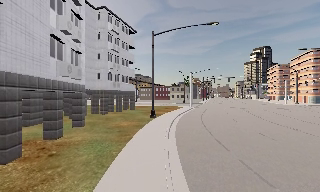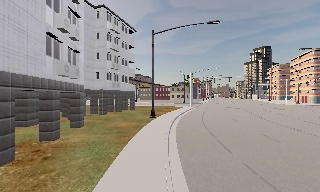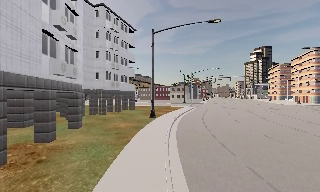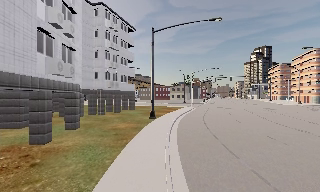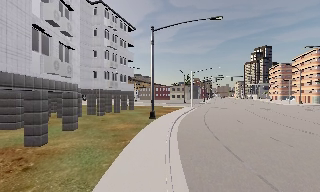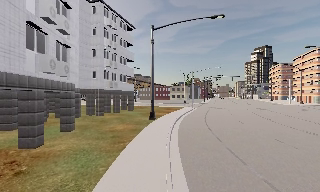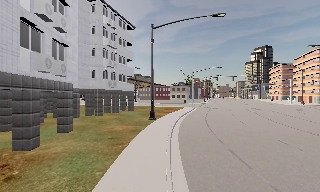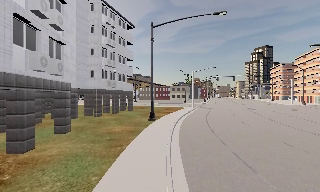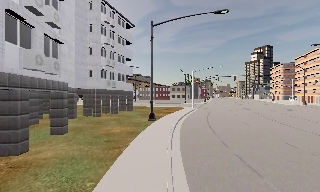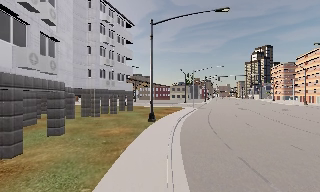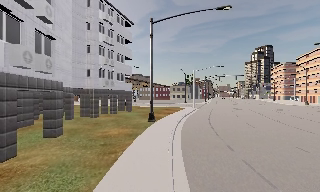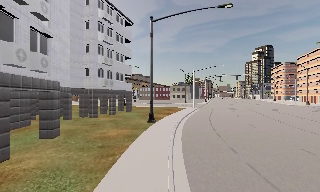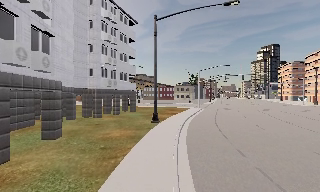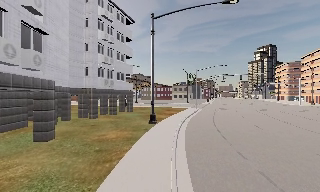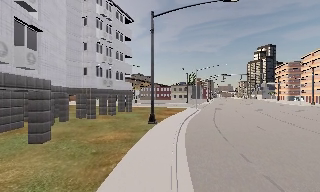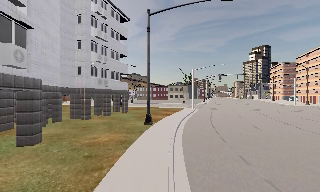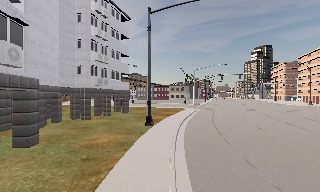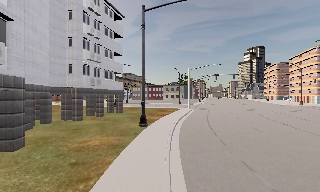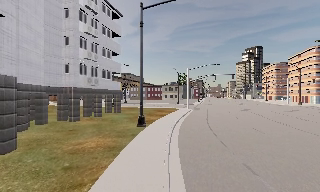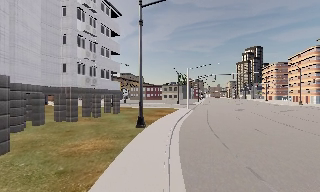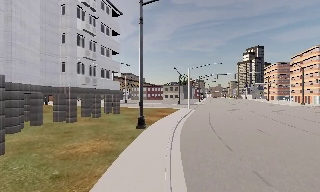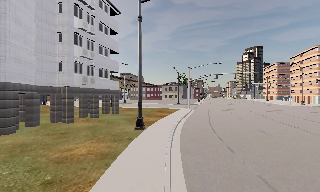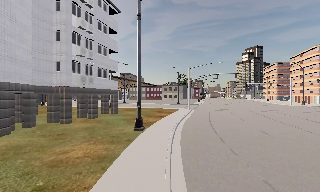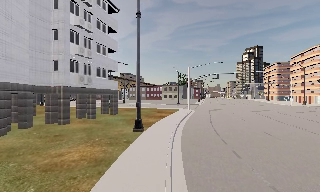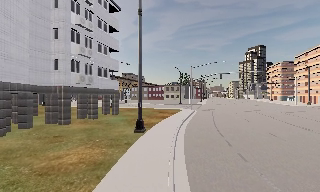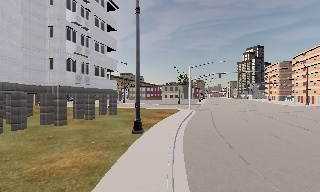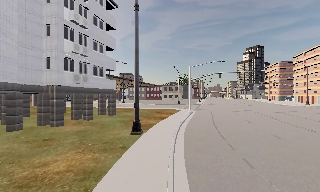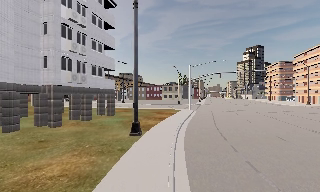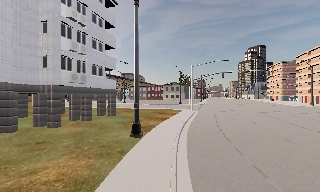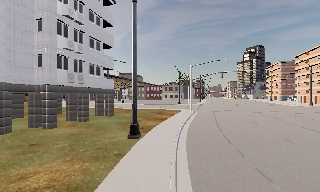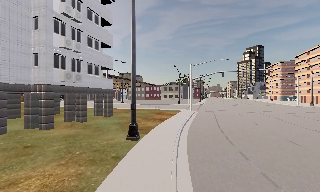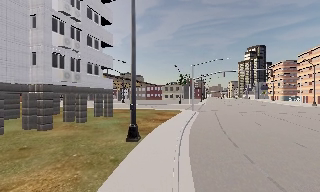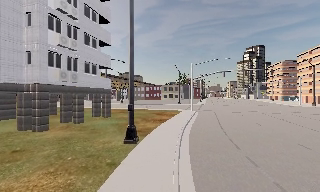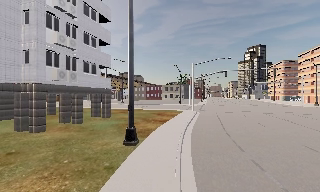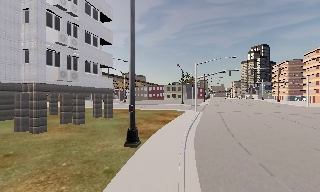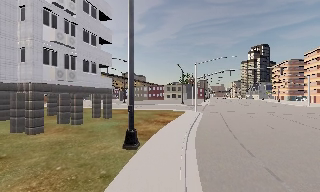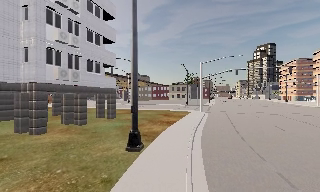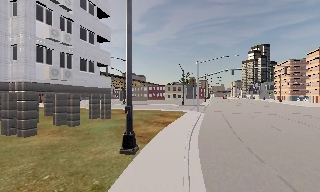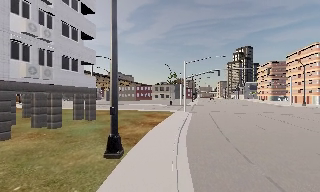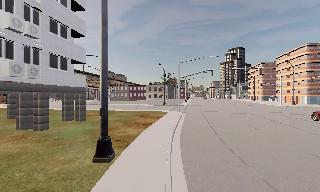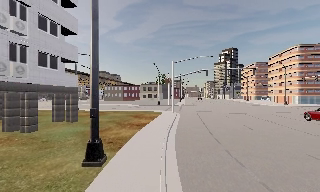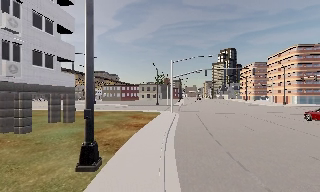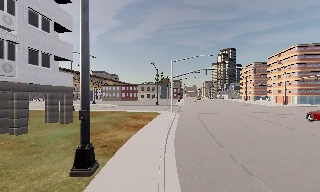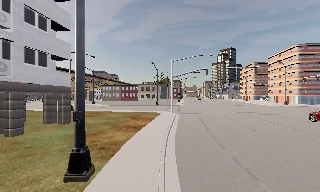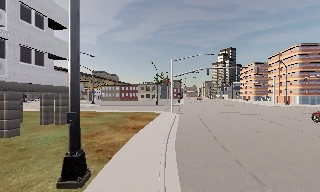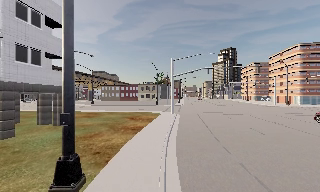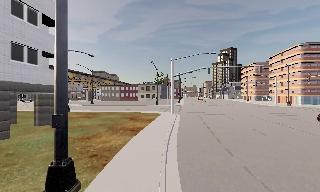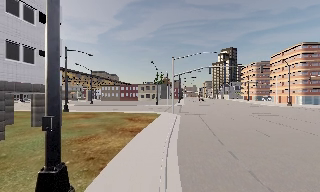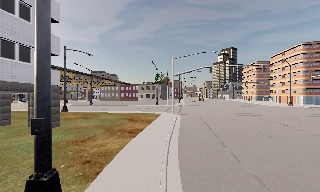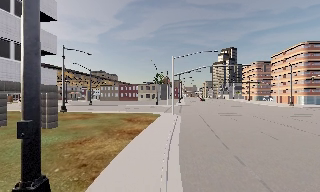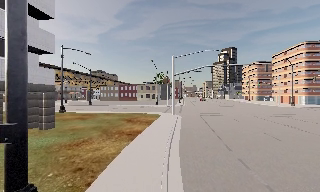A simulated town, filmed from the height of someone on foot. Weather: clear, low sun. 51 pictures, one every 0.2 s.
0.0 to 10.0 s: The scene slides to the left, as the camera pans about 10 degrees to its right. It travels forward, about 16 m, so what stands in front looms larger.
The film runs forward here.
